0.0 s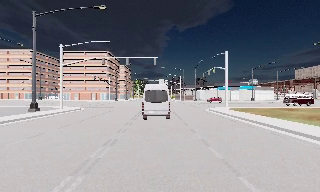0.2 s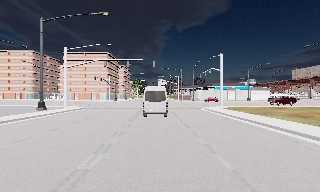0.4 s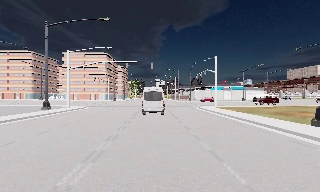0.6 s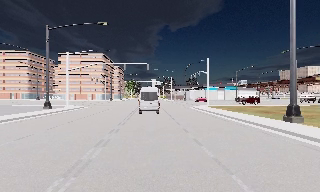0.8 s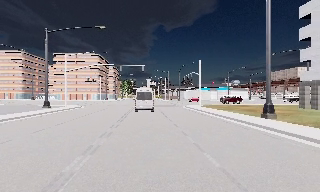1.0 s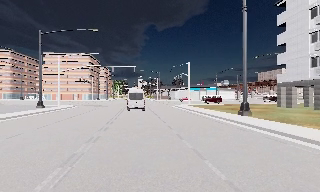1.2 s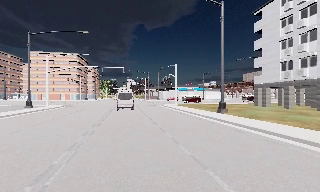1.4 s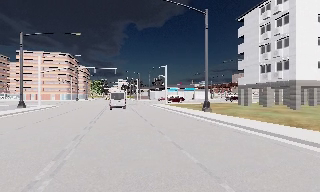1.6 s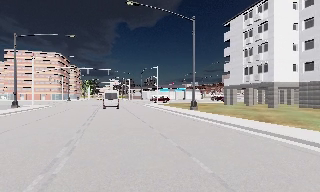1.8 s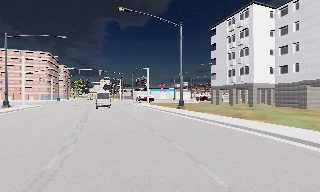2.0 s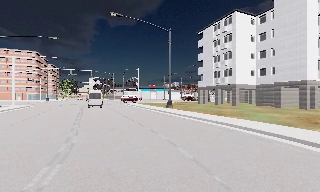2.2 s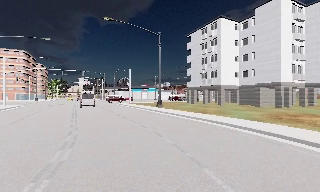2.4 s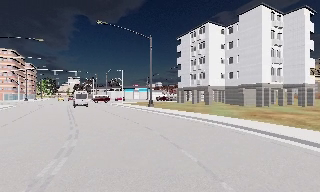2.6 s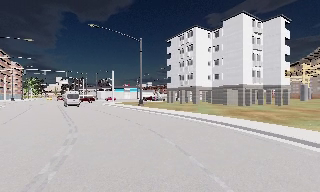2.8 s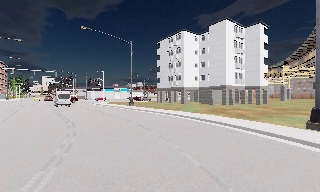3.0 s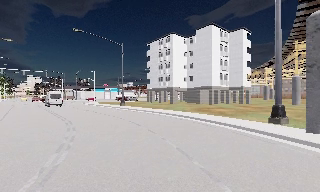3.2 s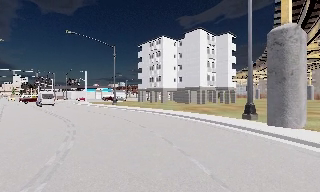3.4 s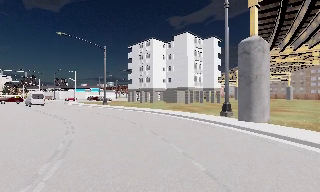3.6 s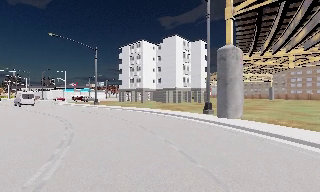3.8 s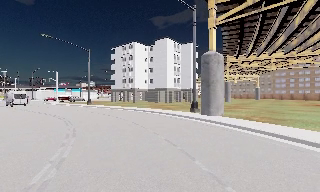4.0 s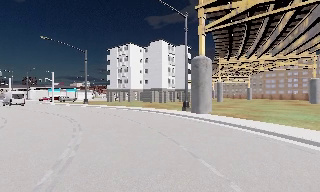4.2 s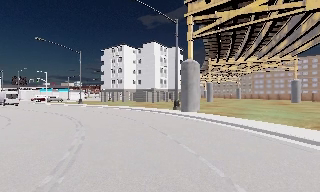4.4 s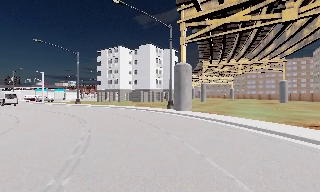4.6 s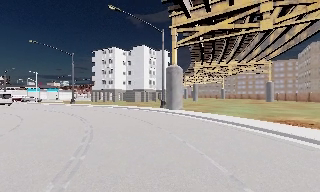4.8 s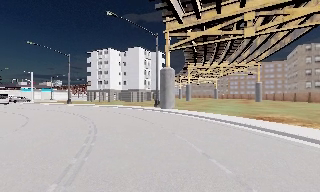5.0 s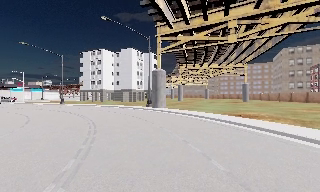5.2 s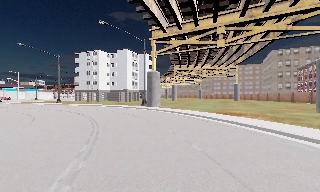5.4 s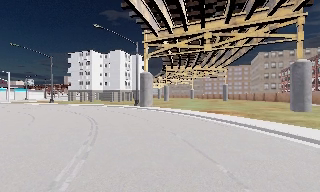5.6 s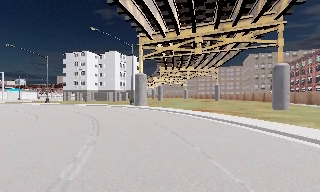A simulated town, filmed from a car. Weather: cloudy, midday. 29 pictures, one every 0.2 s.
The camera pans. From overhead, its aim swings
clockwise.
The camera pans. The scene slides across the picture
to the left.
0.0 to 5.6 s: The camera pans to its right, which is clockwise from overhead, by about 70 degrees. It travels backward, about 35 m.
The film runs backward here.
